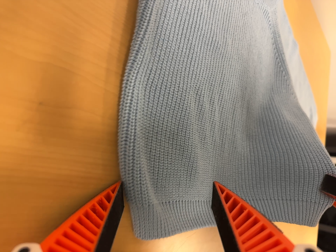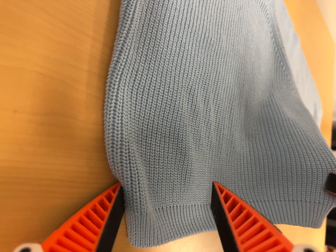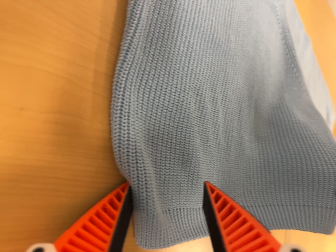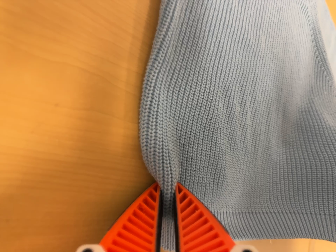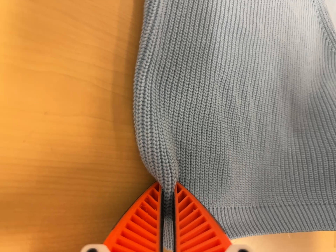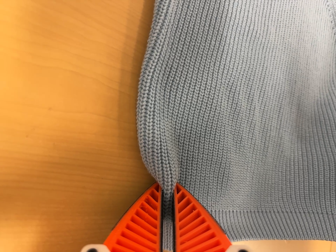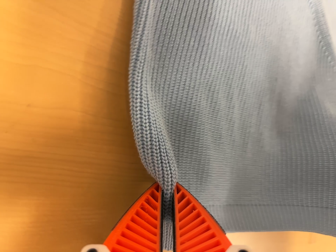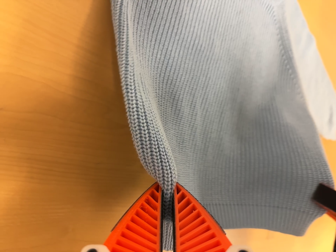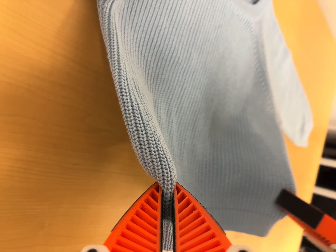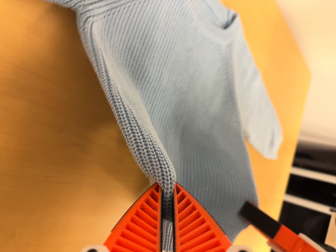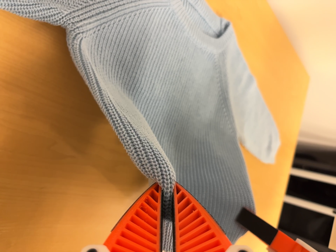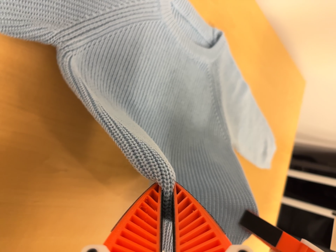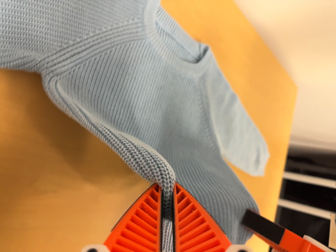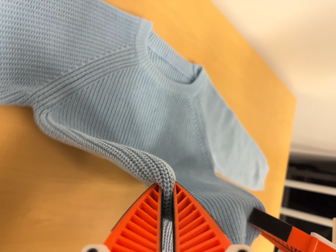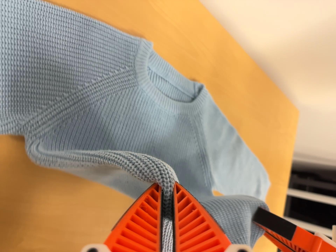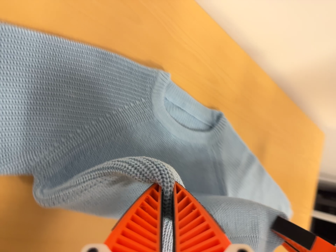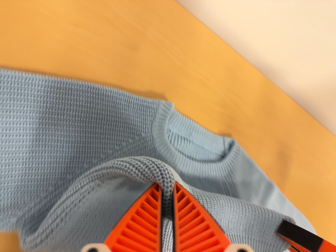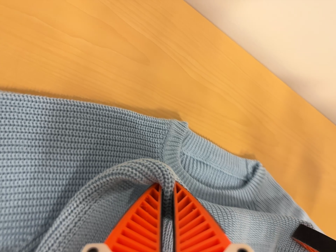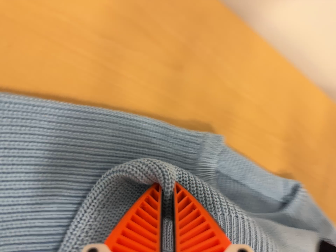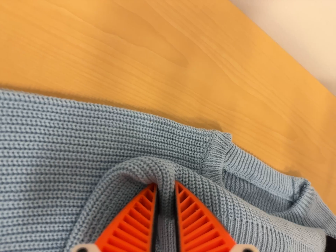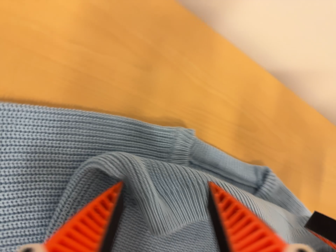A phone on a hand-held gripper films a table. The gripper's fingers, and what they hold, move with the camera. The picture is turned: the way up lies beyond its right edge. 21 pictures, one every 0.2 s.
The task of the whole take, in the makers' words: fold up.
0.0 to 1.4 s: The camera travels to its right, about 6 cm.
1.4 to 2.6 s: The camera travels toward the top of its view, to its right and backward, about 14 cm, so close, fixed things drift downward.
2.6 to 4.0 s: The camera swings to its left by about 10 degrees, and the scene slides to the right. It travels forward and toward the top of its view, about 18 cm, so what stands in front looms larger. Its aim tips toward the top of its view by about 10 degrees, and the scene shifts downward.
The film runs forward here.
